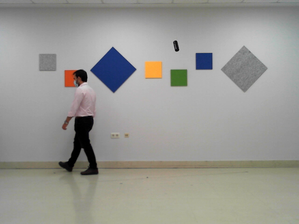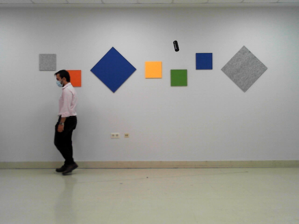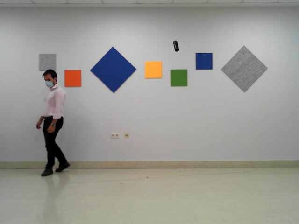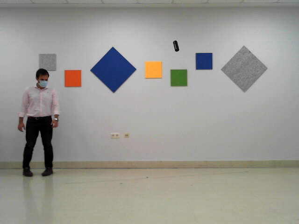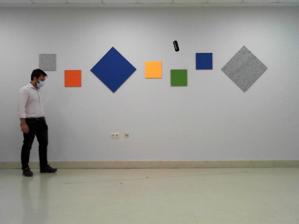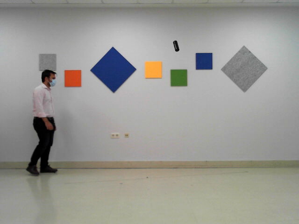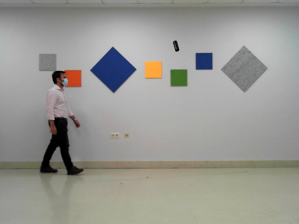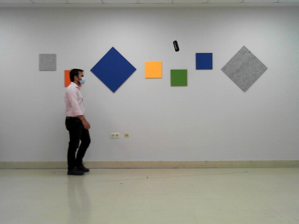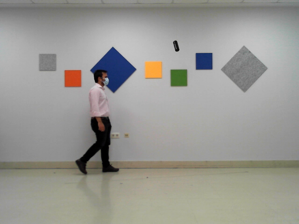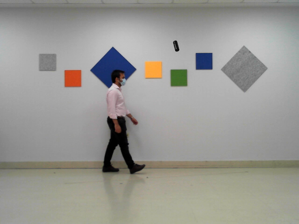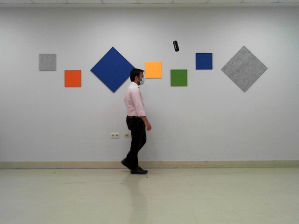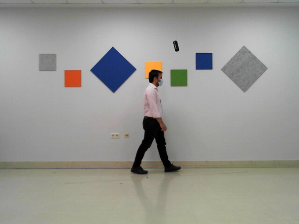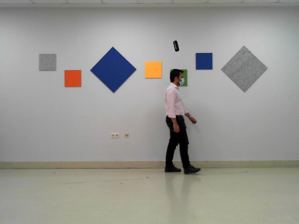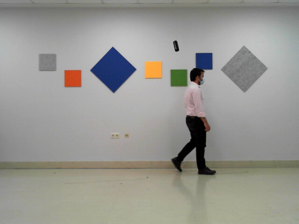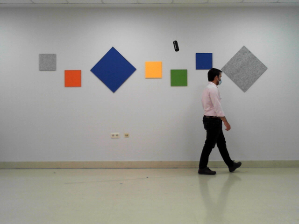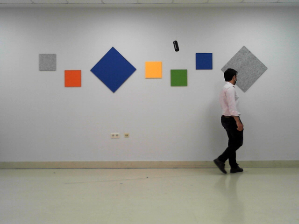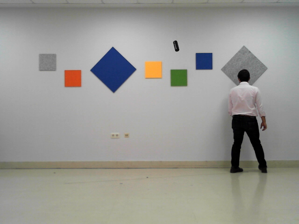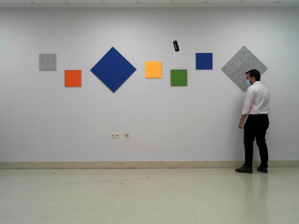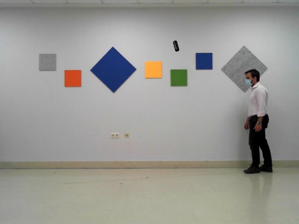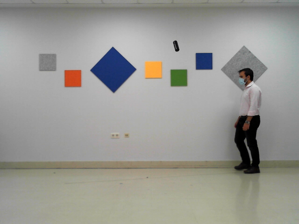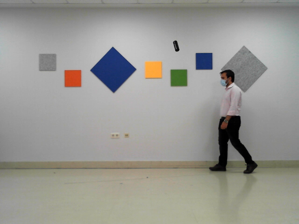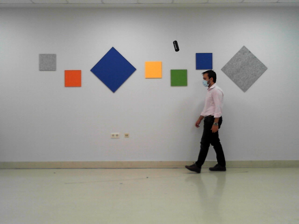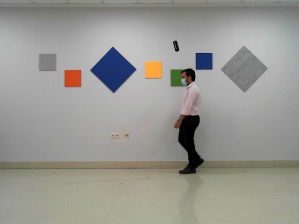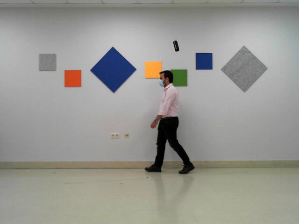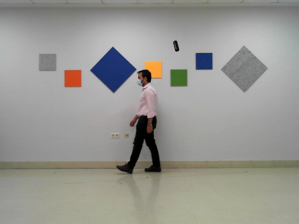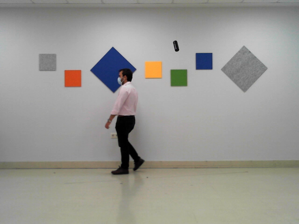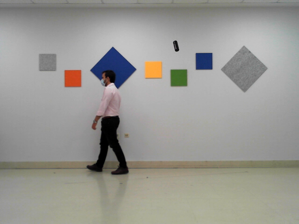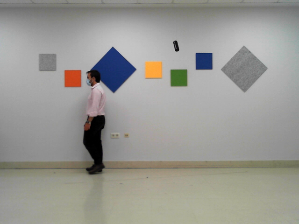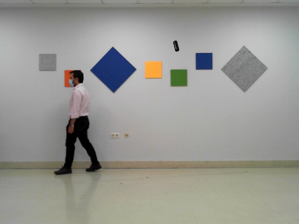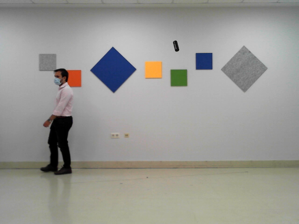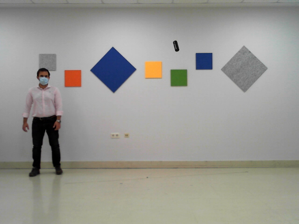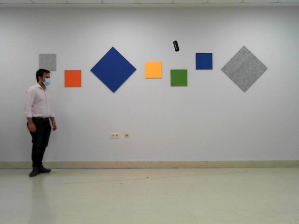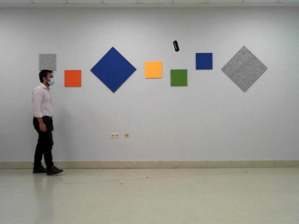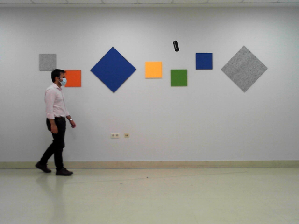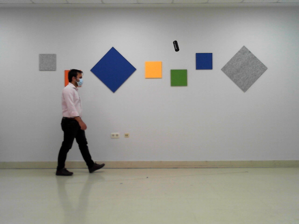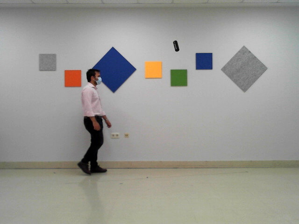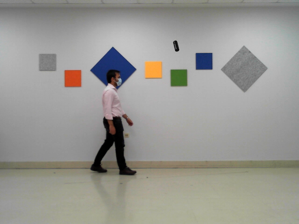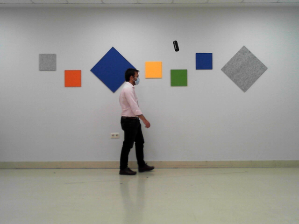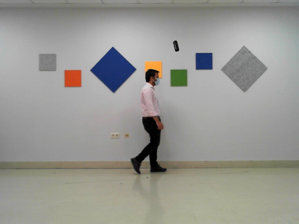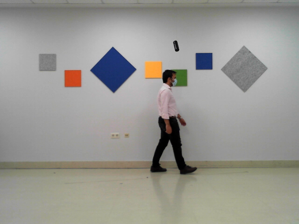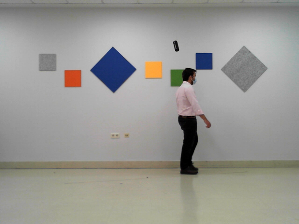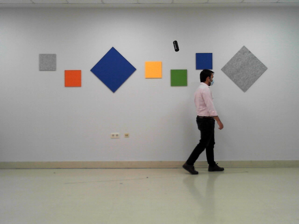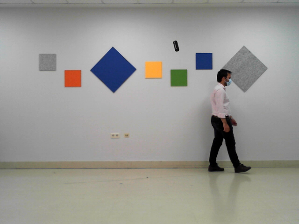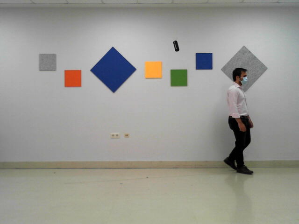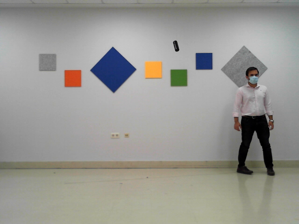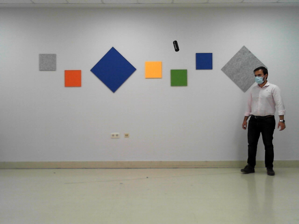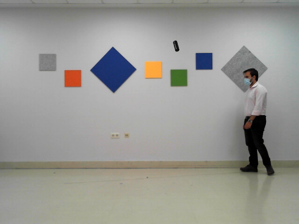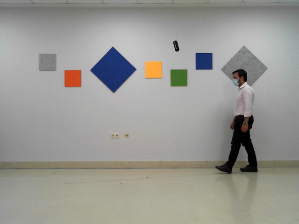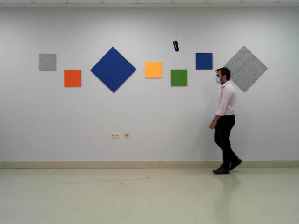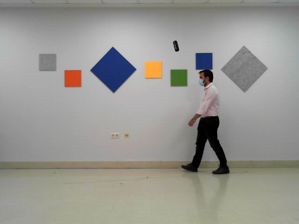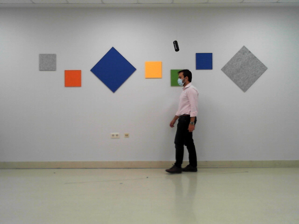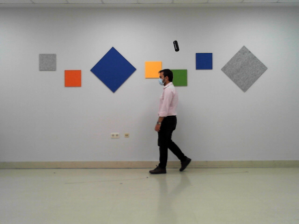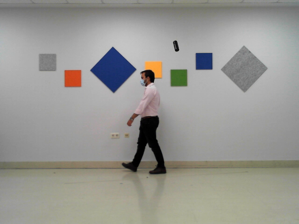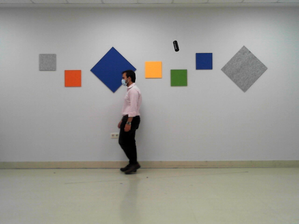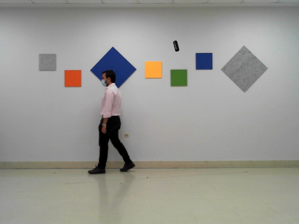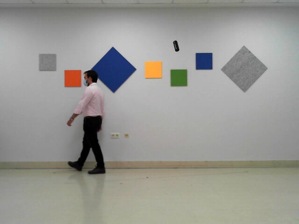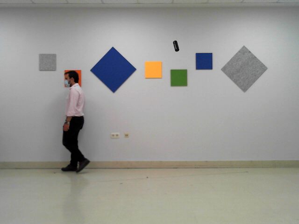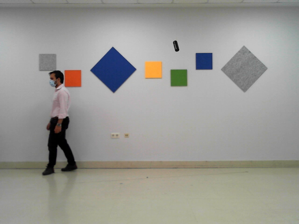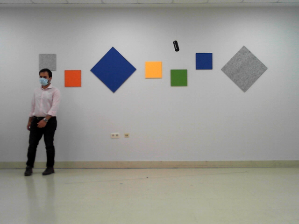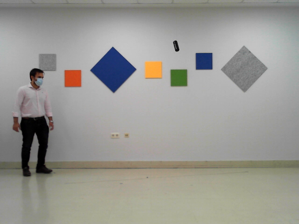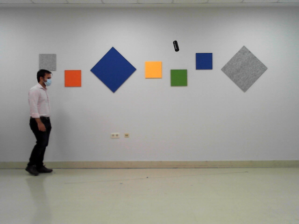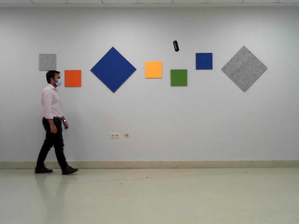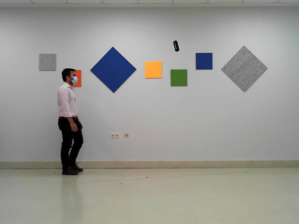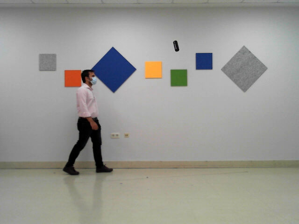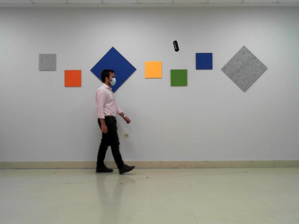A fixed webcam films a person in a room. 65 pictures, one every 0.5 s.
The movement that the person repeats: Walk forward.
